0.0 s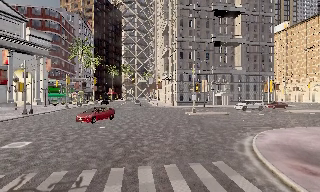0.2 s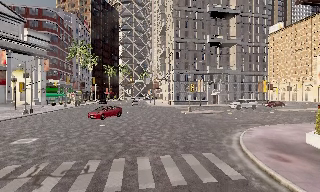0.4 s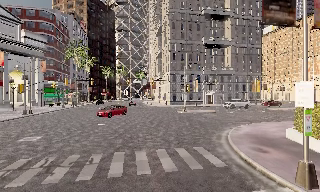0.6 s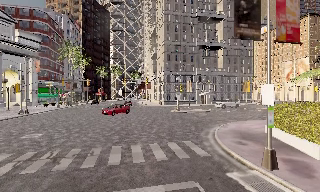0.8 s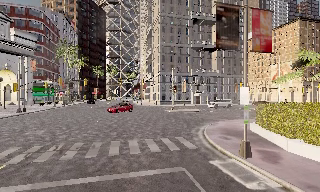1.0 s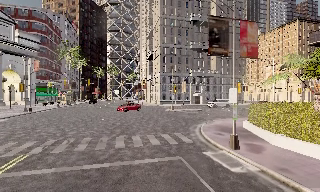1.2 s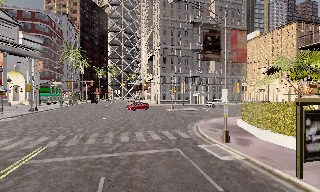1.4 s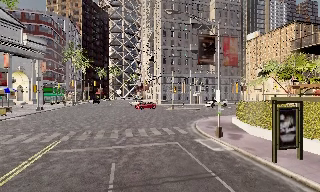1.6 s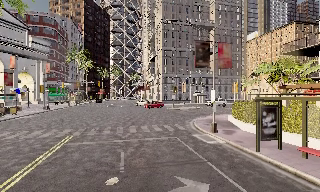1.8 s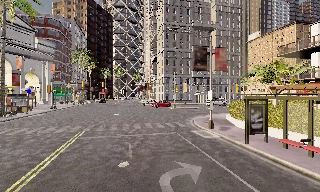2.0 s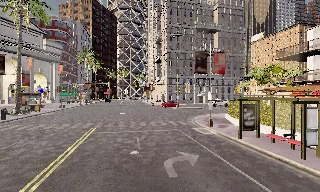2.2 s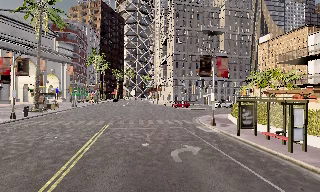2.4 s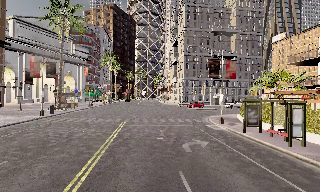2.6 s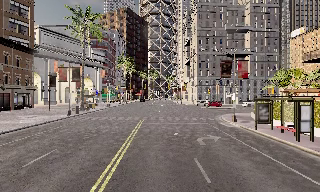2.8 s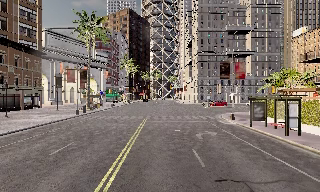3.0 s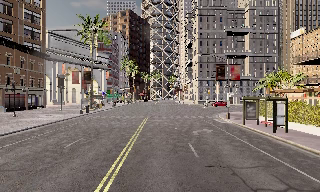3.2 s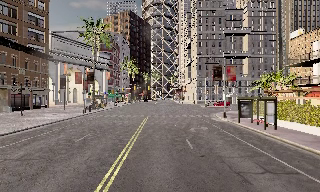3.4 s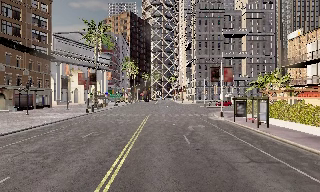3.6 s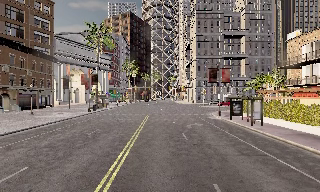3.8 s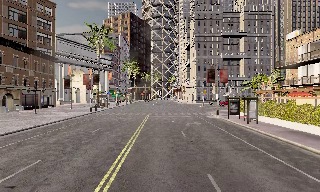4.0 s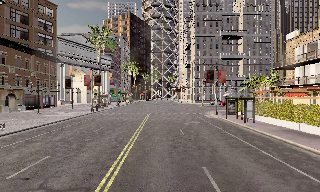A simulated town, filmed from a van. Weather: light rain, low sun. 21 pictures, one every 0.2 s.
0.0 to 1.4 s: The camera travels backward, about 7 m, so what stands in front gets smaller.
1.4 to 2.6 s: The scene slides to the right, as the camera pans about 10 degrees to its left. It travels backward, about 8 m, so what stands in front gets smaller.
2.6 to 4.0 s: The camera travels backward, about 6 m, so what stands in front gets smaller. It loses speed.
The film runs backward here.
